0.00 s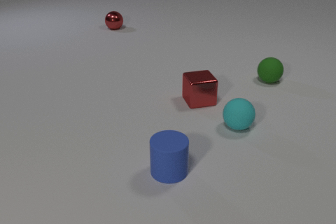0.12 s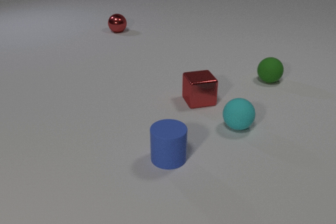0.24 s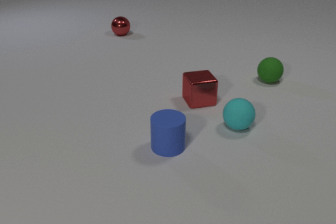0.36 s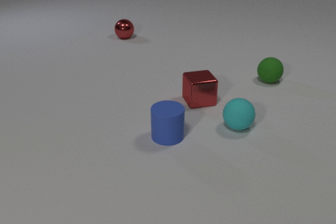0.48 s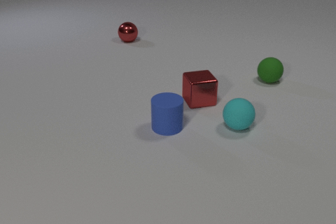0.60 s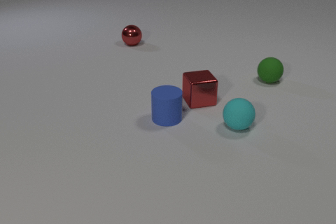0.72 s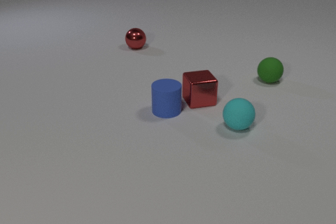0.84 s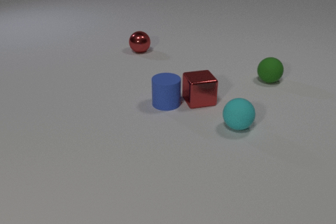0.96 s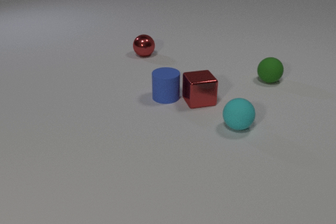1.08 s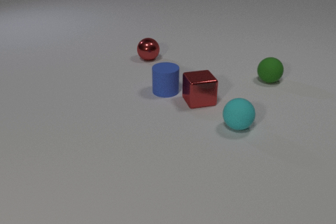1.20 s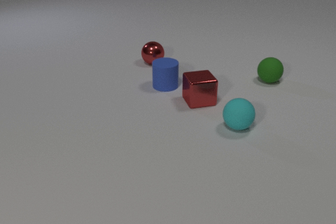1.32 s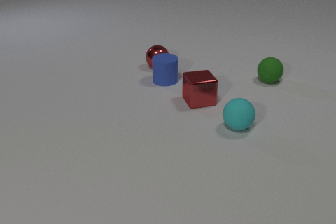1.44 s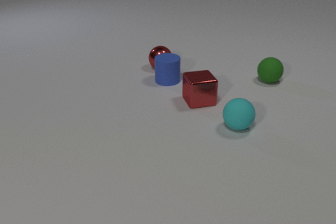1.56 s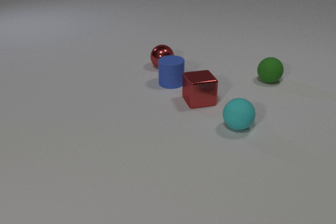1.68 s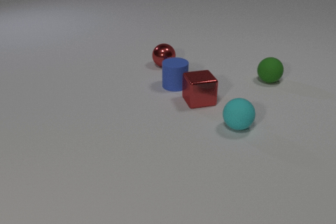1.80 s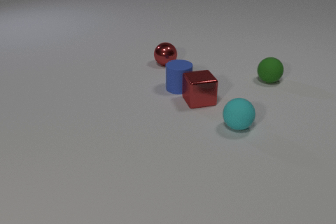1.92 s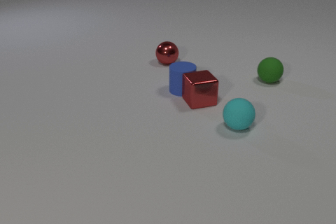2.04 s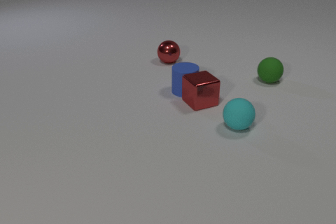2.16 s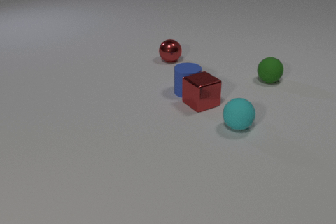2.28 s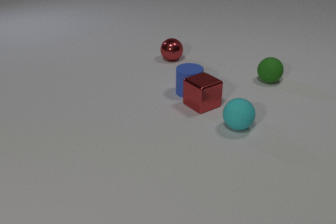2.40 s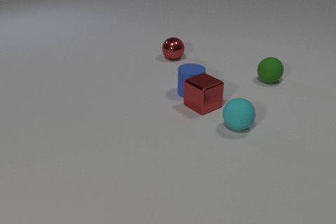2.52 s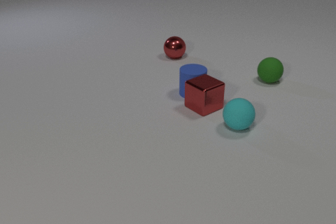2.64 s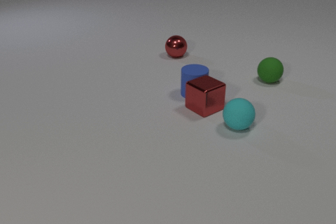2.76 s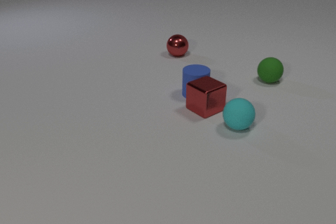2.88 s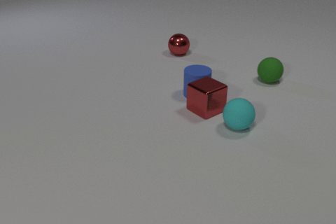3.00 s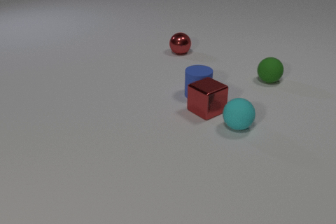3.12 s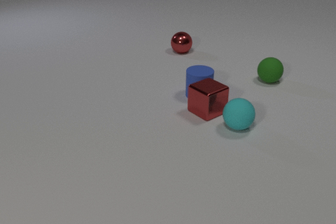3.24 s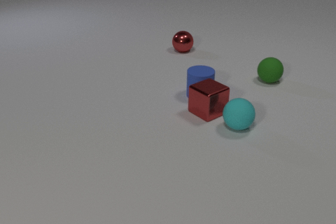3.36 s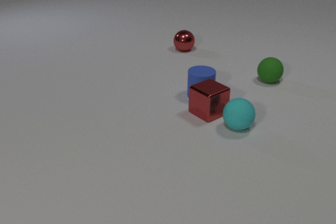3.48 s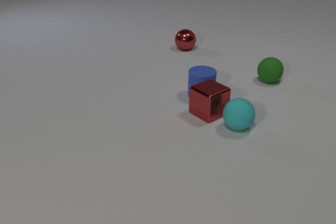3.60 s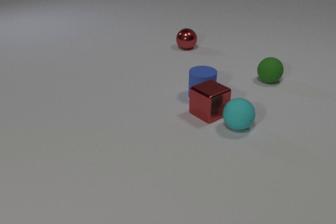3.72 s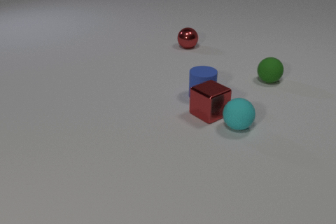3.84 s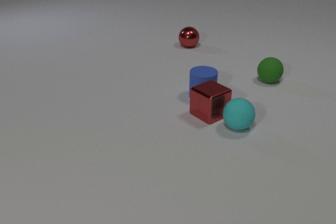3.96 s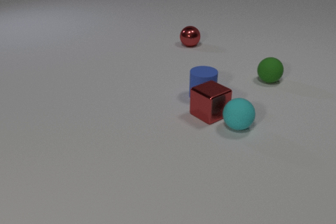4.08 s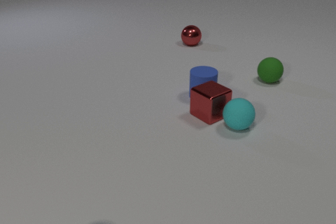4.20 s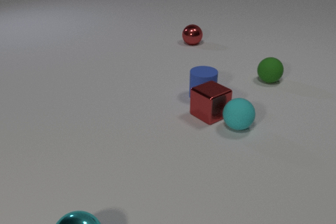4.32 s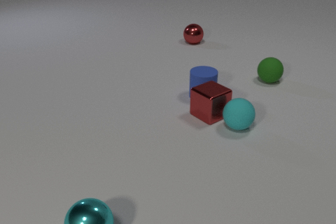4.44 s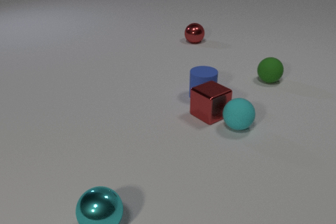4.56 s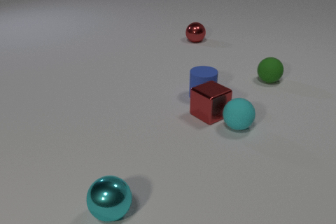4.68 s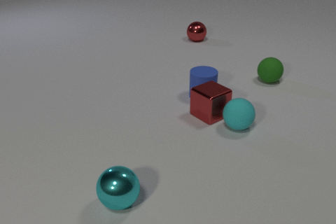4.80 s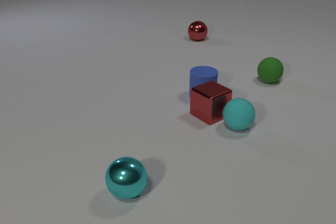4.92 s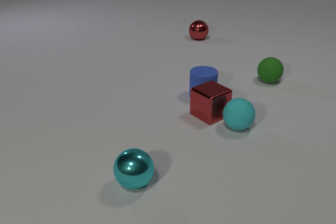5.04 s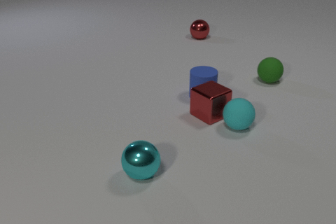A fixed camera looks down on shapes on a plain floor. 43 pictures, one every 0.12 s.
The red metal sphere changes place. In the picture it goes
to the right.
0.00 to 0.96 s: The red metal sphere rolls toward the camera. The blue rubber cylinder slides away from the camera.
0.96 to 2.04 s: The red metal sphere rolls to the right and toward the camera. The blue rubber cylinder slides to the right and away from the camera. The red metal sphere and the blue rubber cylinder collide. The blue rubber cylinder and the red metal cube collide.
2.04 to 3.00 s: The red metal sphere rolls away from the camera and to the right. The blue rubber cylinder slides to the right and toward the camera. The red metal cube slides toward the camera and to the right.
3.00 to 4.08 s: The red metal sphere rolls away from the camera and to the right. The red metal cube slides toward the camera.
4.08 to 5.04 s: The red metal sphere rolls away from the camera and to the right. The cyan metal sphere comes in at the bottom edge, rolls away from the camera and to the right.
How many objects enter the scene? 1.
What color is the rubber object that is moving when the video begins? blue.
Are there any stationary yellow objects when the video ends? no.
